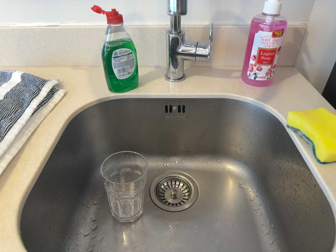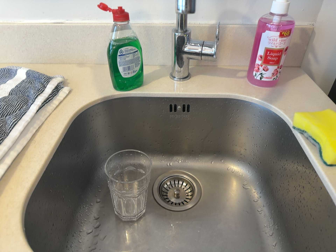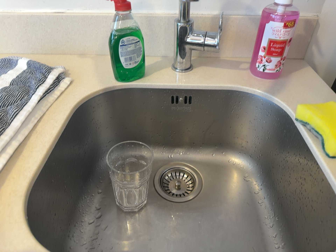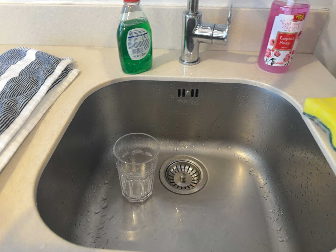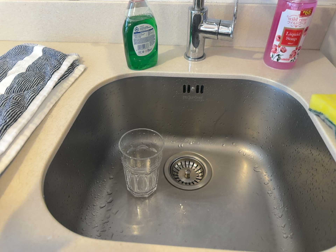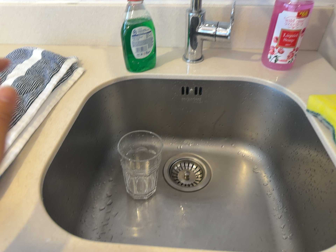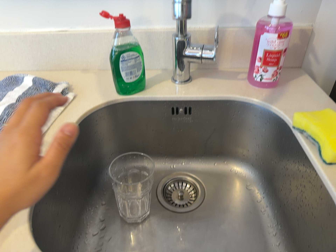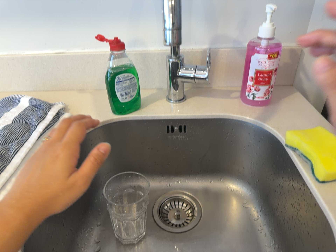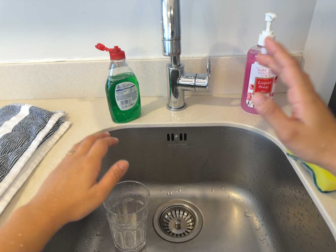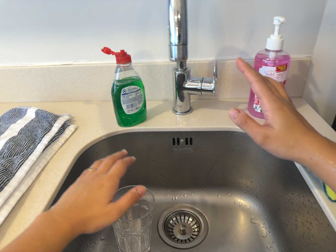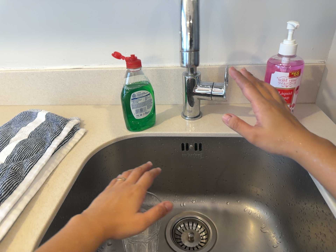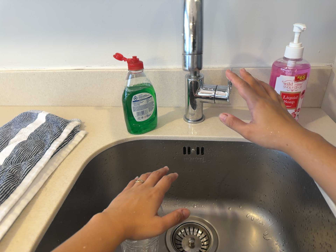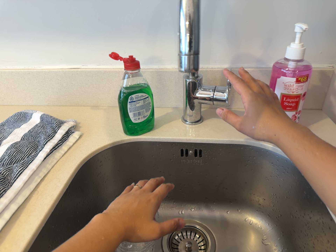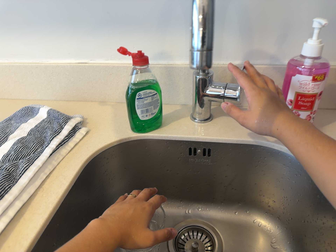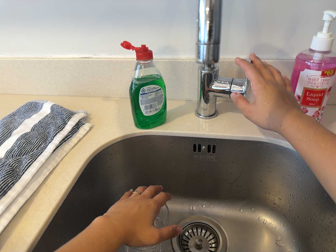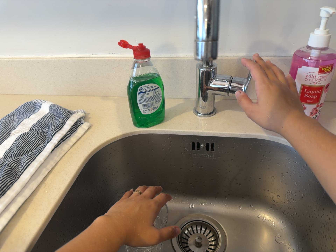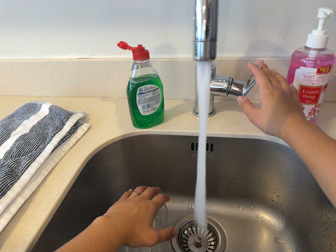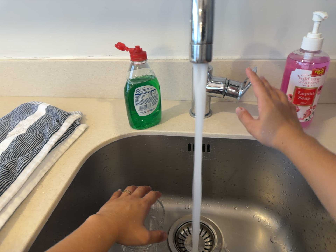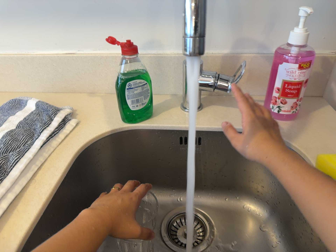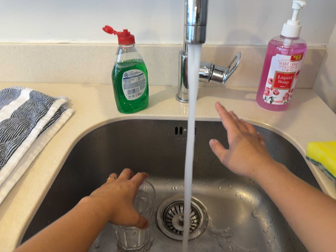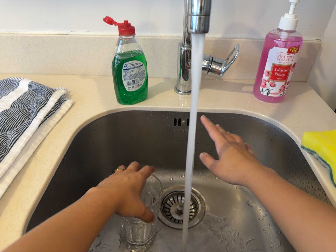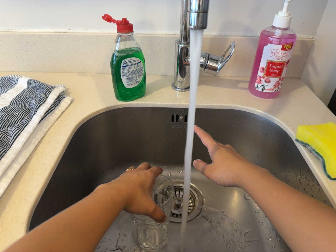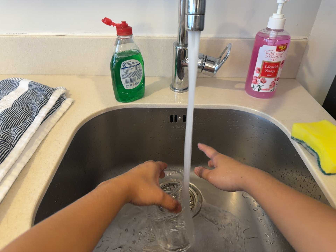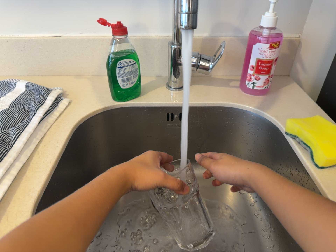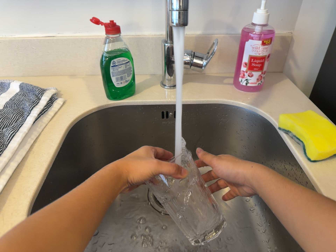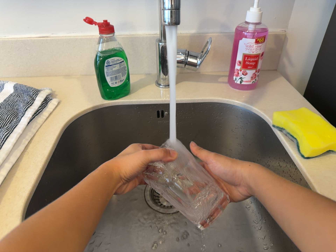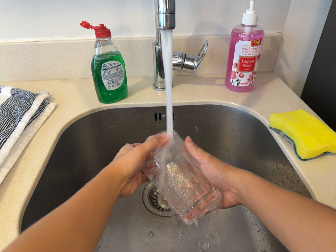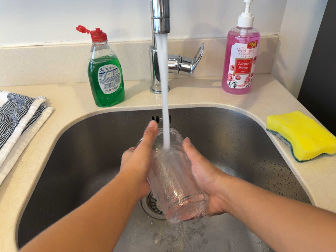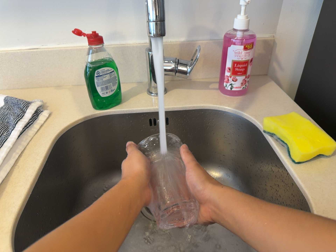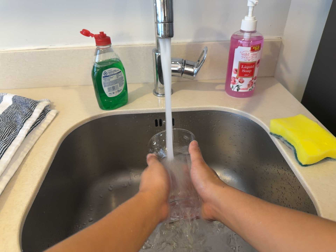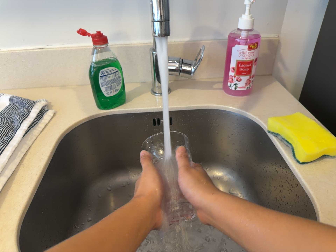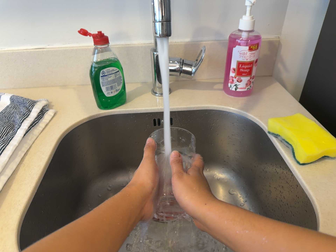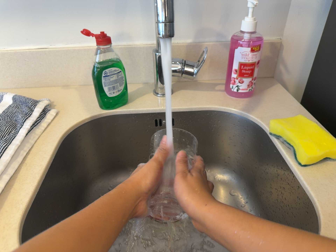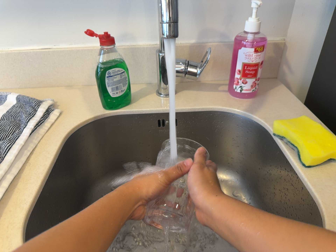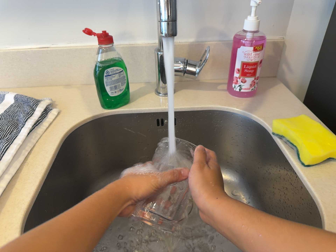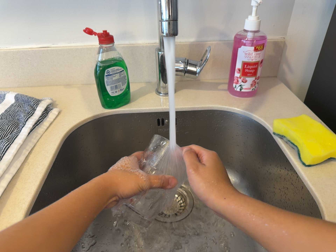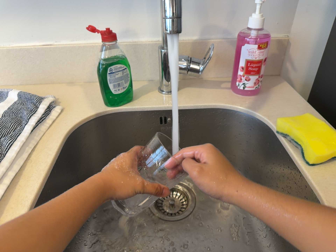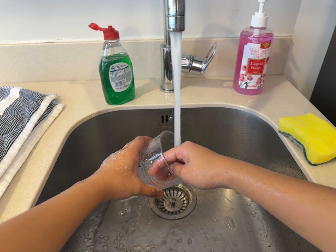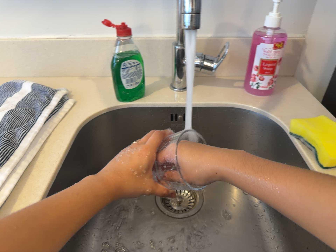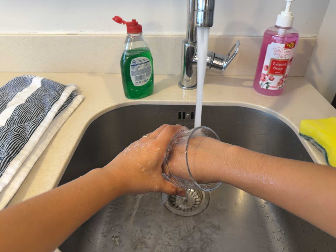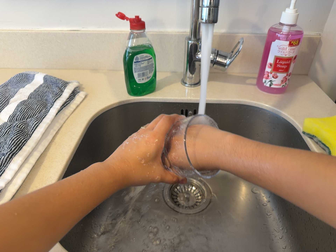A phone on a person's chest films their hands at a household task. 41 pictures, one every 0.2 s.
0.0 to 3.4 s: The camera shifts only a little, or ends up much as it began.
3.4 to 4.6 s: The camera travels backward, about 7 cm, so what stands in front gets smaller.
4.6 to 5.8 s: The camera shifts only a little, or ends up much as it began.
5.8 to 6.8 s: The camera keeps its place and its aim.
6.8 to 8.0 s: The camera shifts only a little, or ends up much as it began.
The film runs forward here.
